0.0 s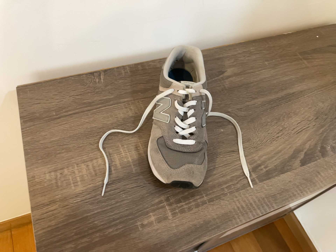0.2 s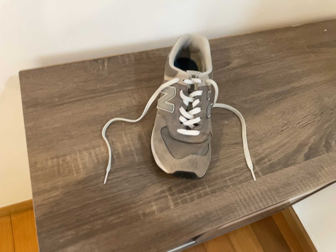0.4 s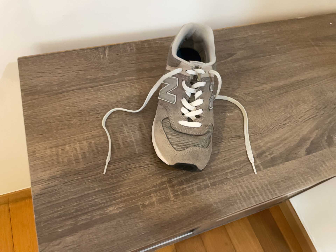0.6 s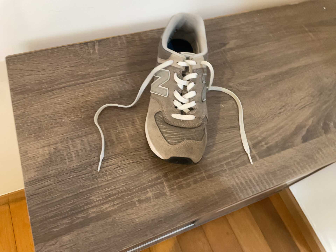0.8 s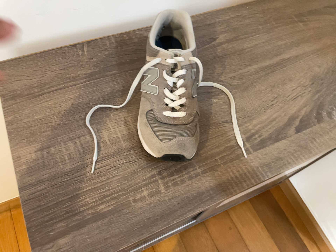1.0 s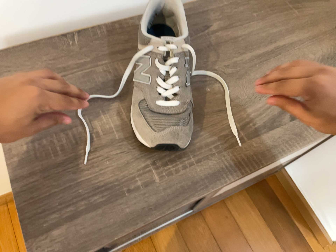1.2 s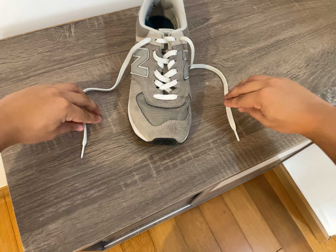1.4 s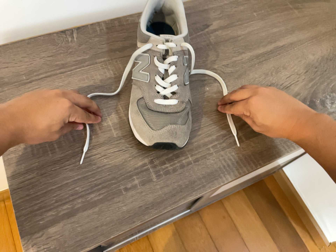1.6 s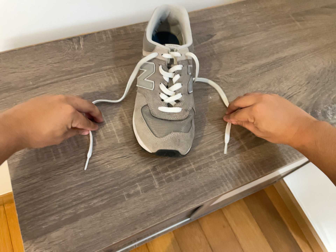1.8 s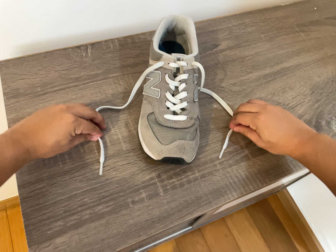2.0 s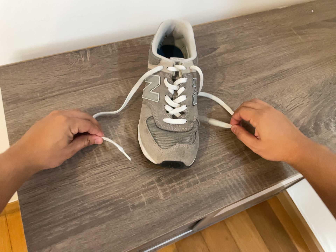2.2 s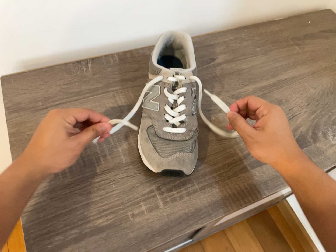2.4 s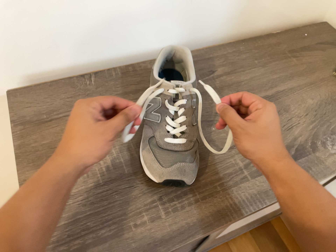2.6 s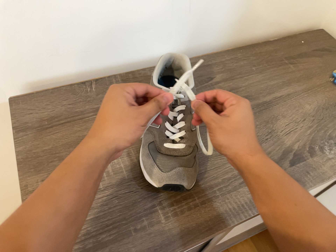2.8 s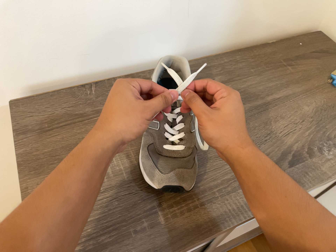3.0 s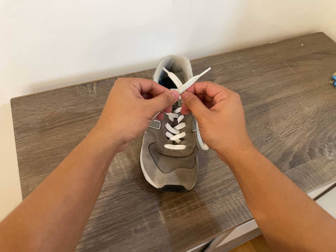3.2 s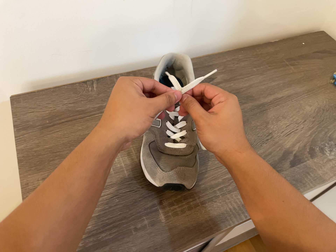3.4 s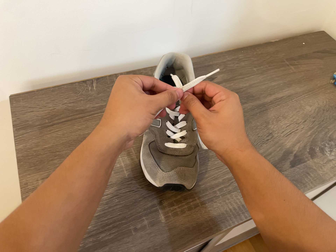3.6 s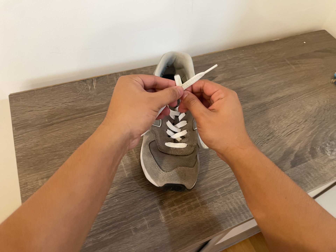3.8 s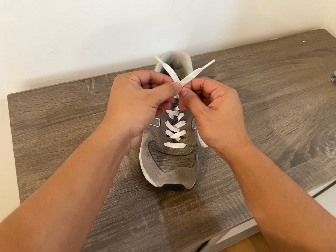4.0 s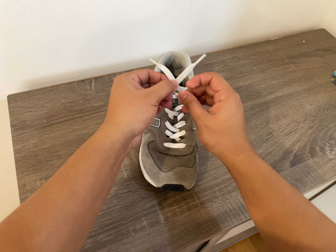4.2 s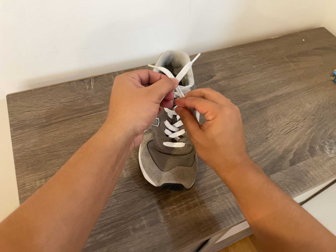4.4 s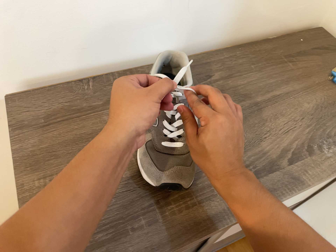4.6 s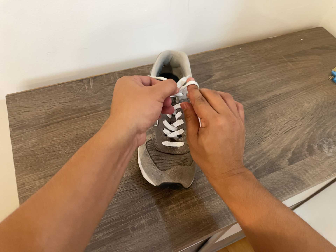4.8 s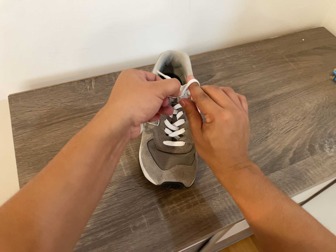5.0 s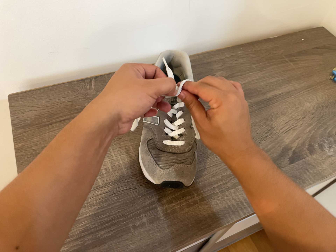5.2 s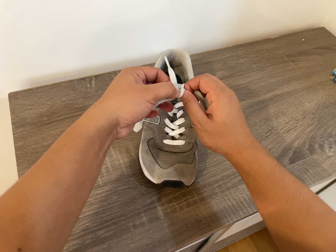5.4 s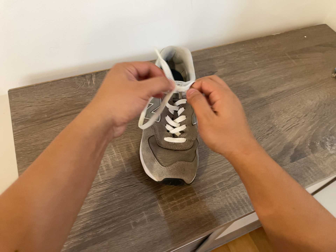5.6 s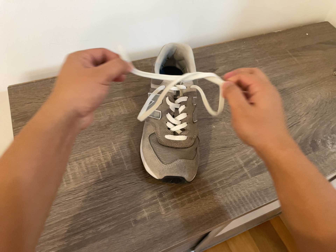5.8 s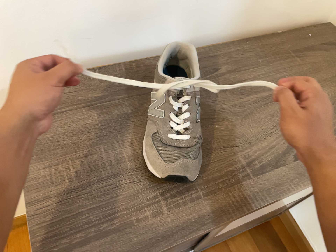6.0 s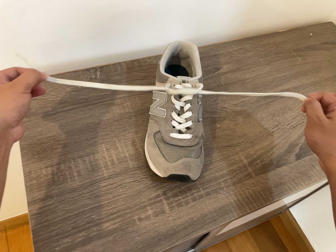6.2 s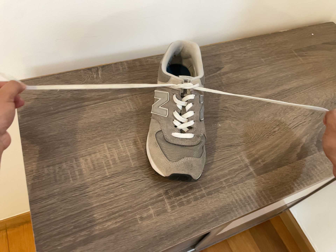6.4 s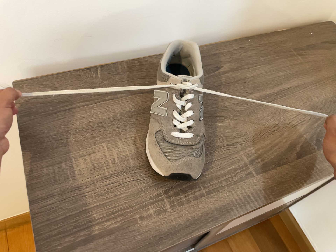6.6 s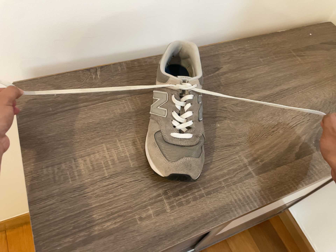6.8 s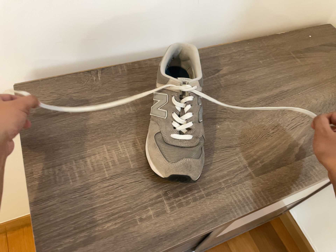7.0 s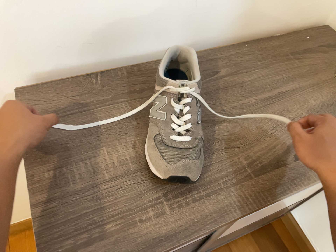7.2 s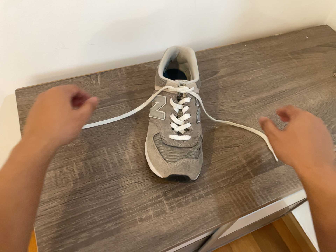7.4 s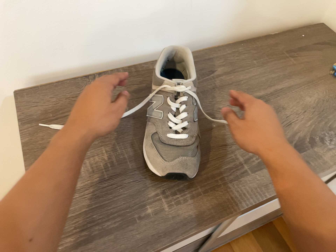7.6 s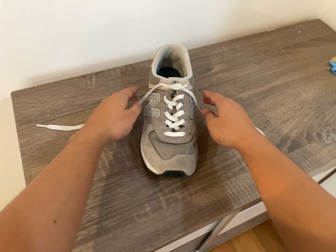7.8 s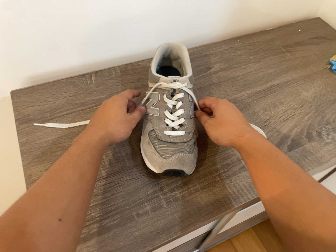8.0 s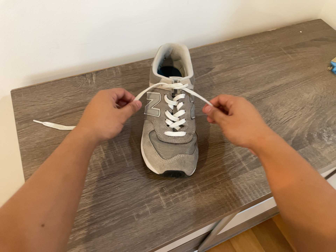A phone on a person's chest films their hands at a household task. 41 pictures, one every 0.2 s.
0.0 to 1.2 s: The camera's aim tips toward the bottom of its view by about 10 degrees, and the scene shifts upward.
1.2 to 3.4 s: The camera's aim tips toward the top of its view by about 10 degrees, and the scene shifts downward.
3.4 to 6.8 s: The camera shifts only a little, or ends up much as it began.
6.8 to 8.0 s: The camera shifts only a little, or ends up much as it began.
The film runs forward here.
